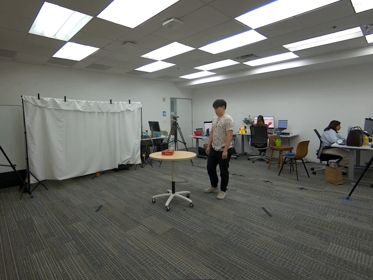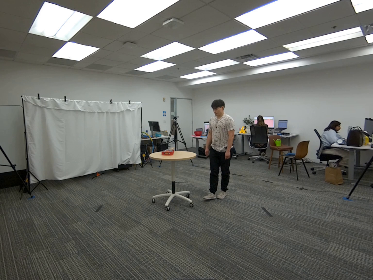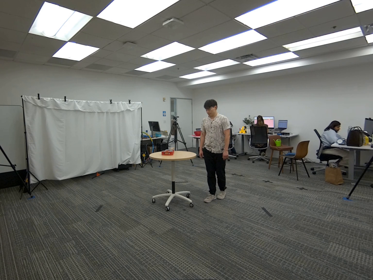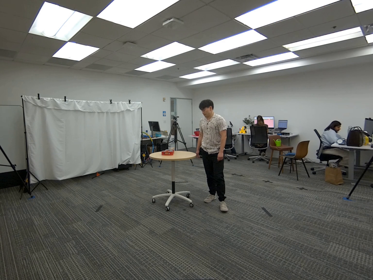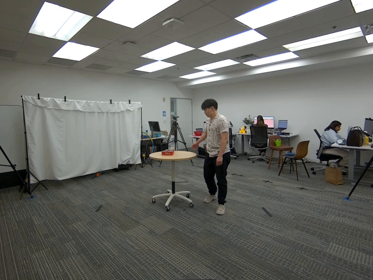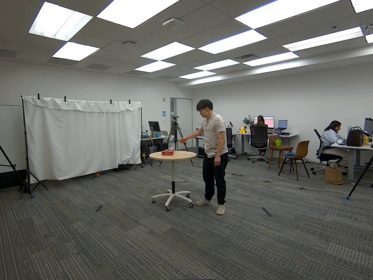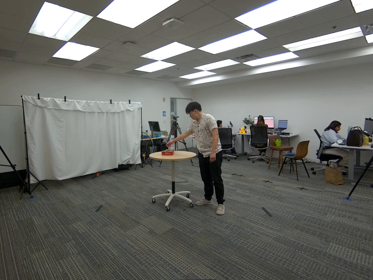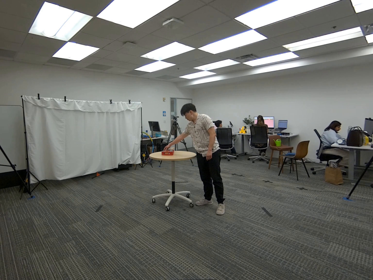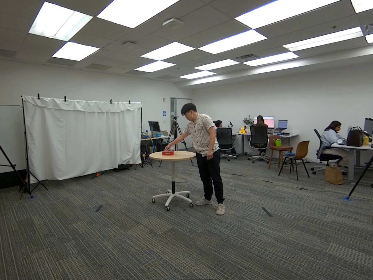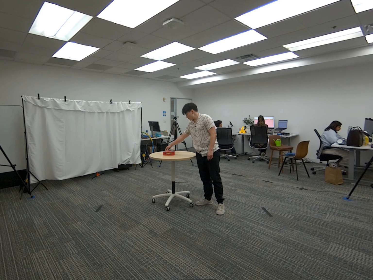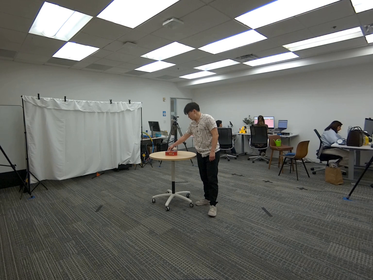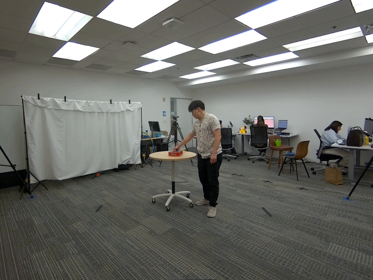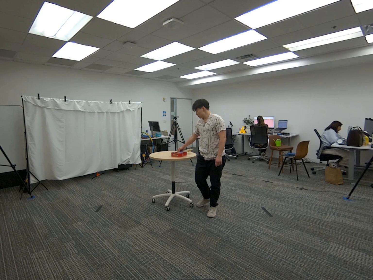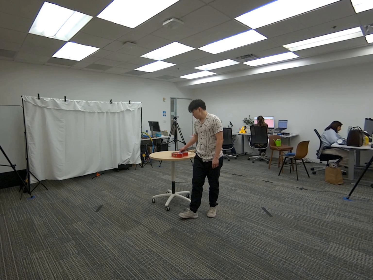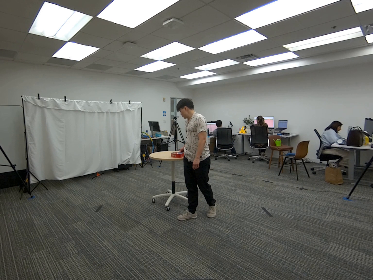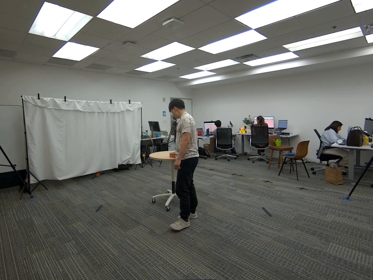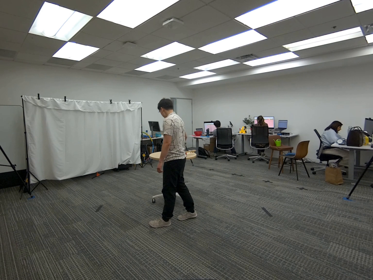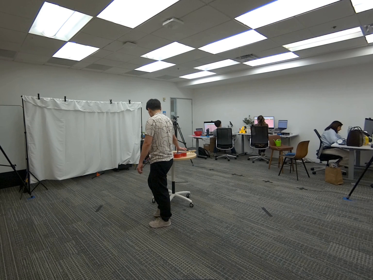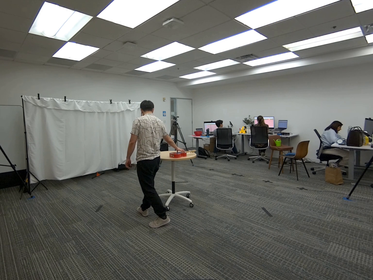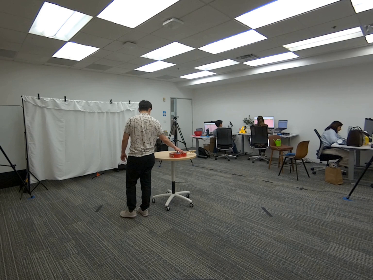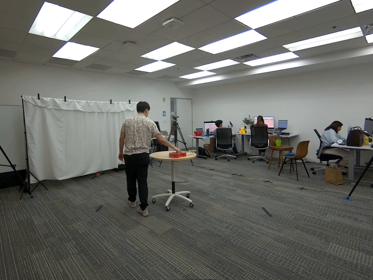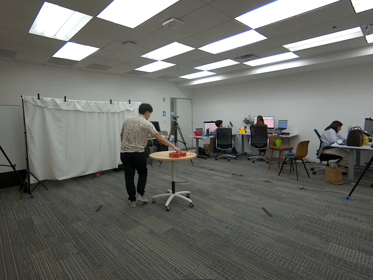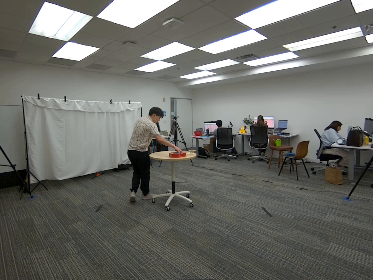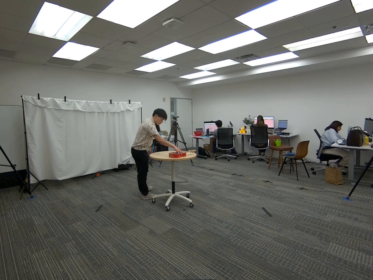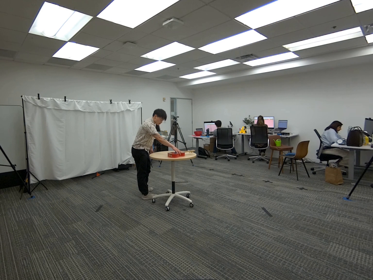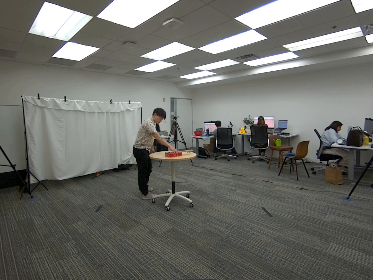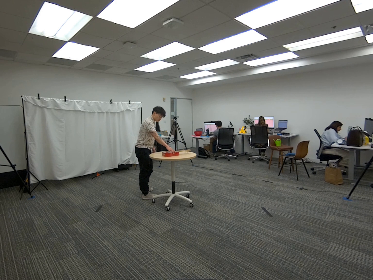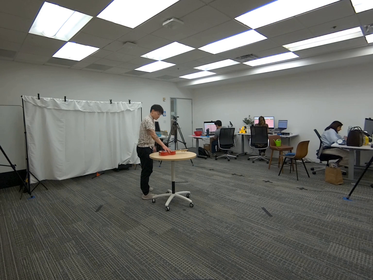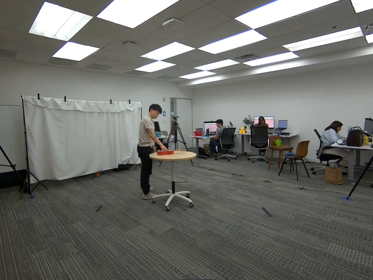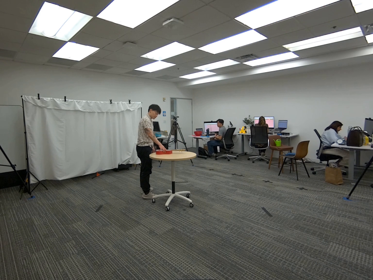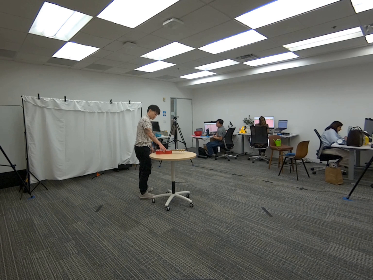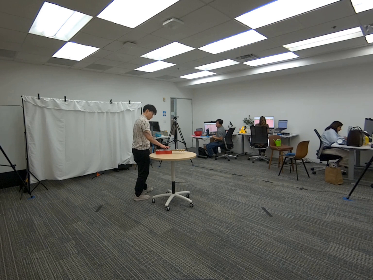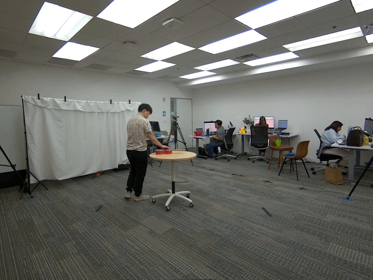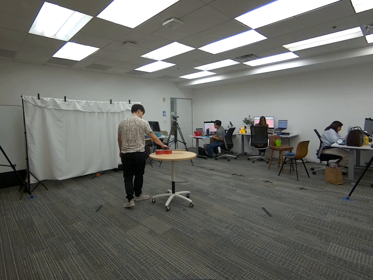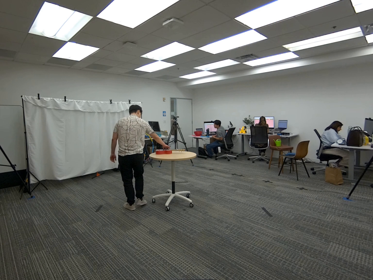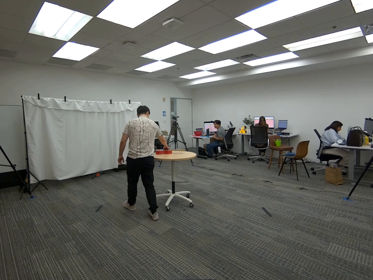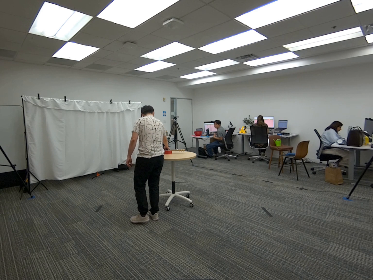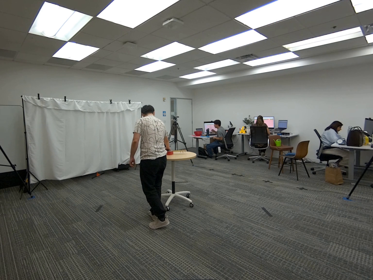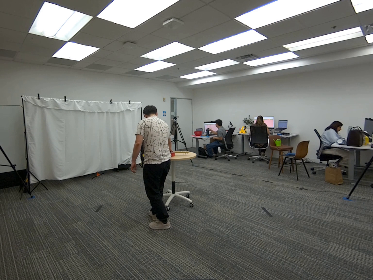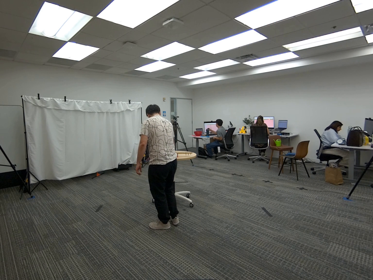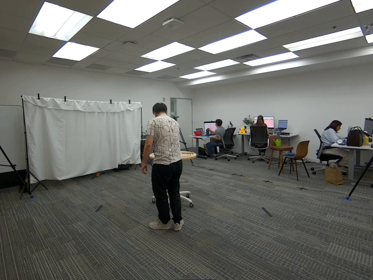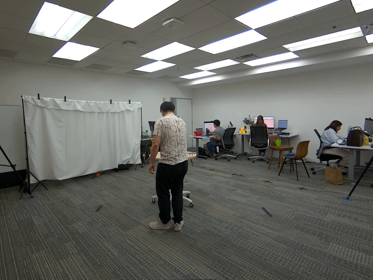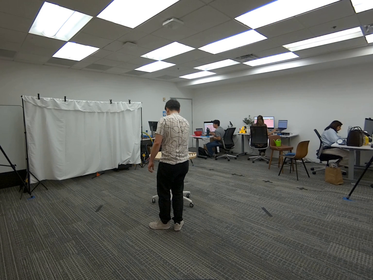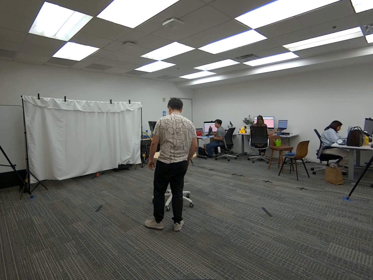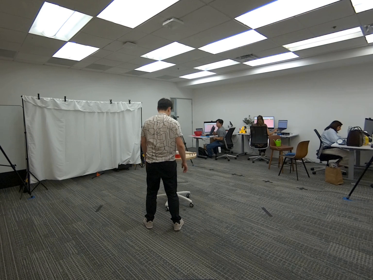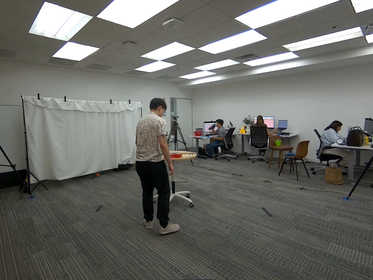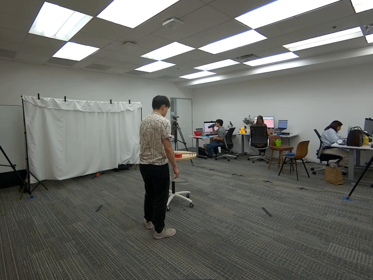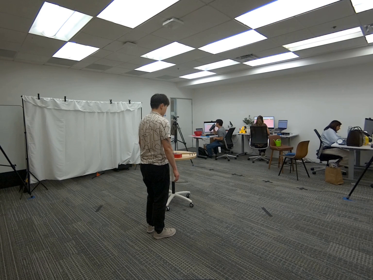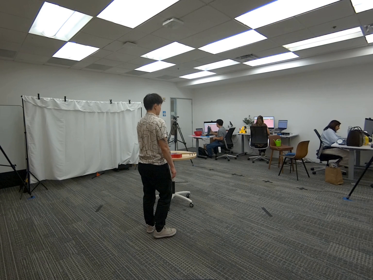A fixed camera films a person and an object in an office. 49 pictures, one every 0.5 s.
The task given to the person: Walk over to the guitar on the round table and using your right hand, pull the guitar across the table surface while walking around the bounding area.
